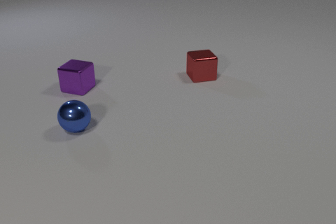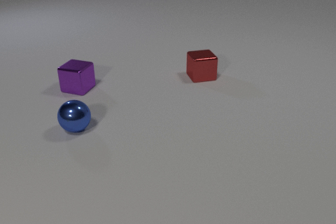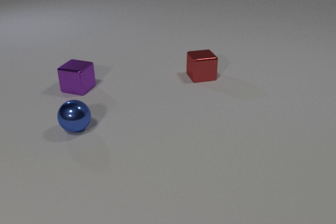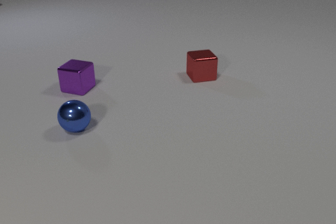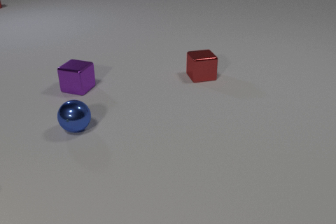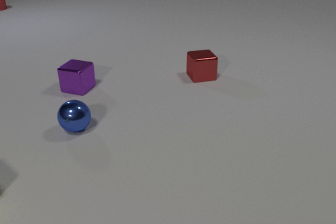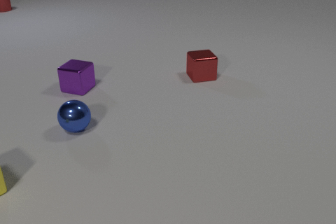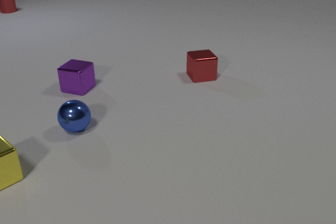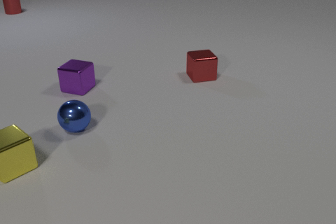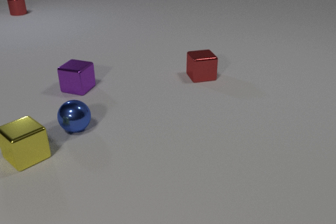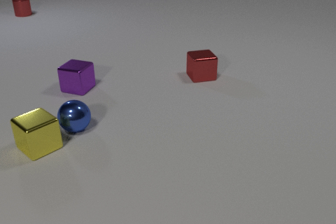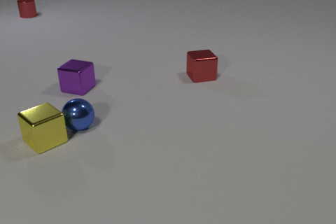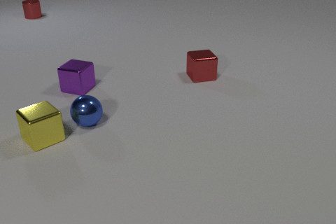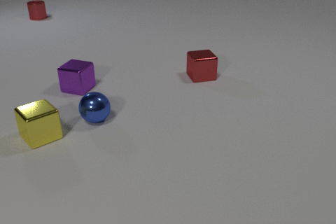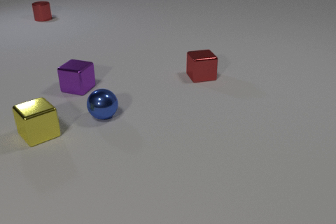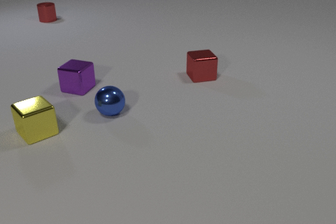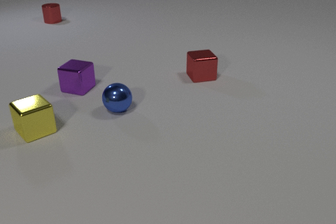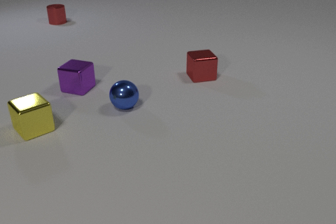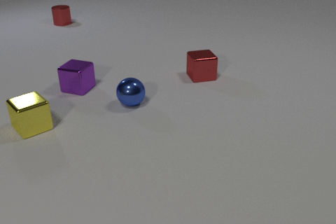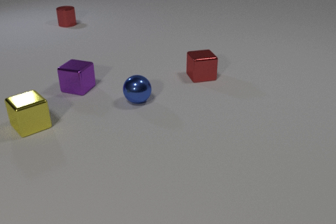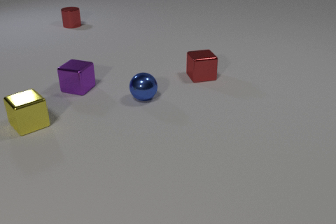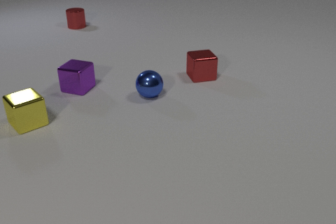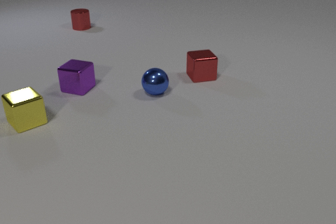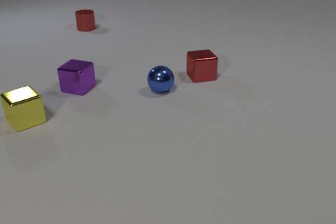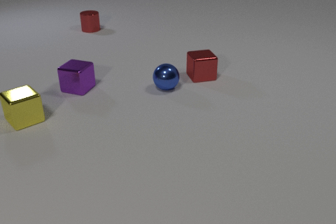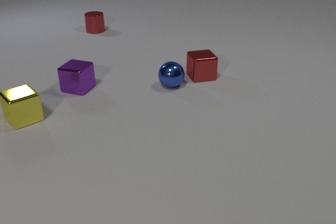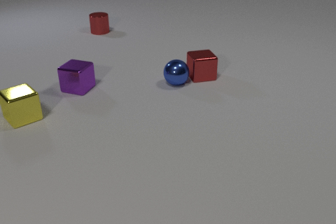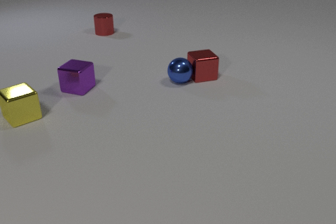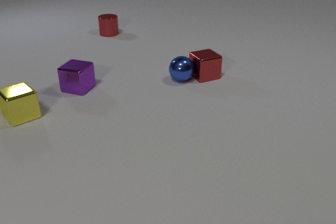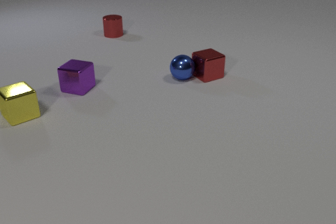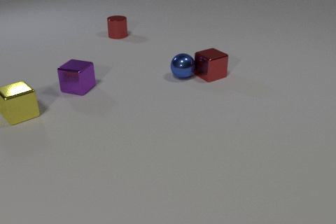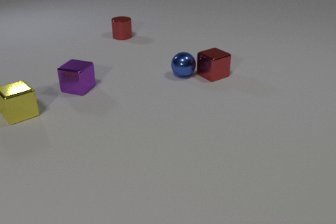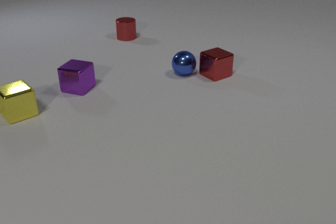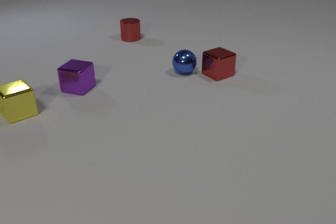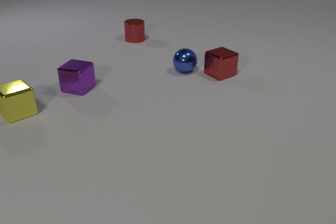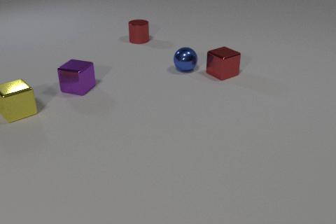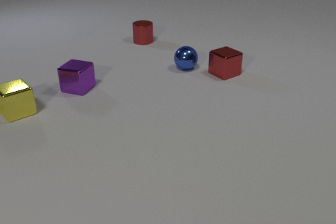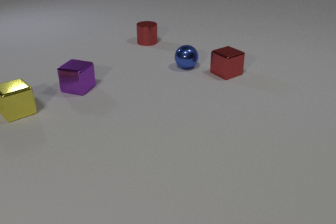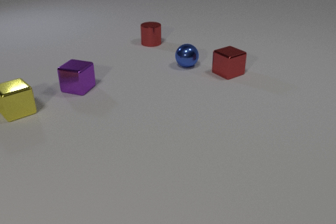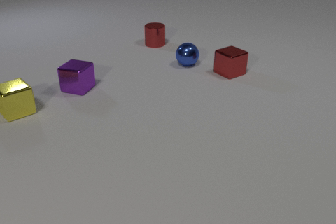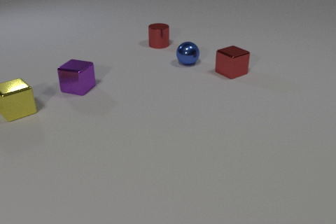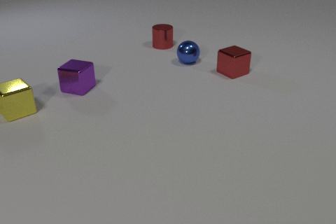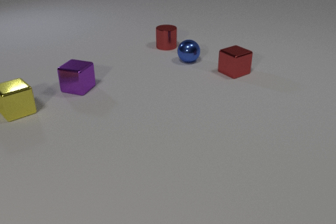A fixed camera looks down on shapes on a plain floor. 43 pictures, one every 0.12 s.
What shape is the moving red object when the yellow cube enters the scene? cylinder.
How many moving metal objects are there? 4.
What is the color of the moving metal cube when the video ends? red.
0.00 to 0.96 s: The yellow metal cube comes in at the left edge, slides to the right and away from the camera. The red metal cylinder comes in at the left edge, slides toward the camera and to the right.
0.96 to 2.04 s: The yellow metal cube slides away from the camera. The blue metal sphere rolls to the right and away from the camera. The red metal cylinder slides toward the camera and to the right. The yellow metal cube and the blue metal sphere collide.
2.04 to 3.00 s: The yellow metal cube slides away from the camera. The blue metal sphere rolls to the right and away from the camera. The red metal cylinder slides toward the camera and to the right.
3.00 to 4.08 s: The yellow metal cube slides away from the camera. The blue metal sphere rolls away from the camera. The red metal cube slides to the right and away from the camera, spins so that its near face slides to the right, counterclockwise seen from above. The red metal cylinder slides to the right and toward the camera. The blue metal sphere and the red metal cube collide.
4.08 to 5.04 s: The blue metal sphere rolls away from the camera. The red metal cube slides to the right and away from the camera. The red metal cylinder slides to the right and toward the camera.
